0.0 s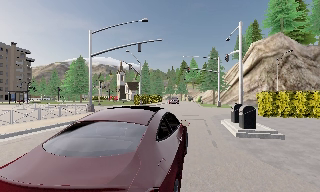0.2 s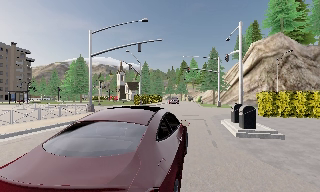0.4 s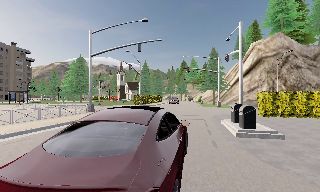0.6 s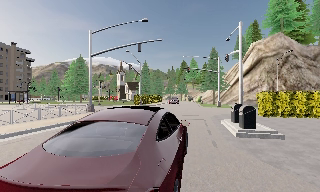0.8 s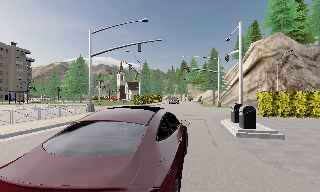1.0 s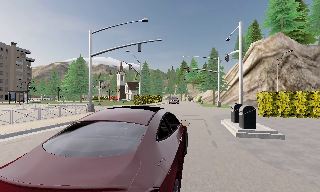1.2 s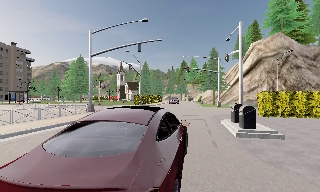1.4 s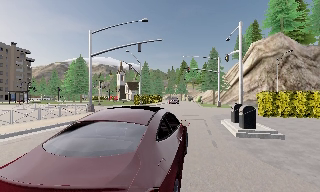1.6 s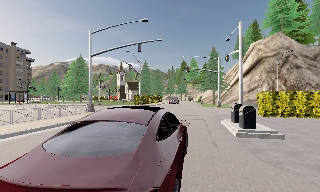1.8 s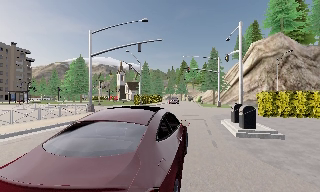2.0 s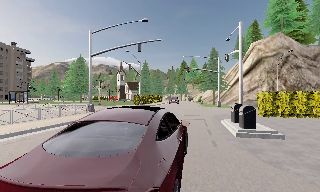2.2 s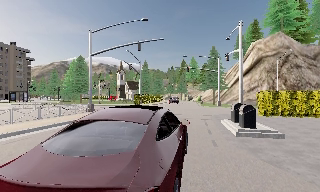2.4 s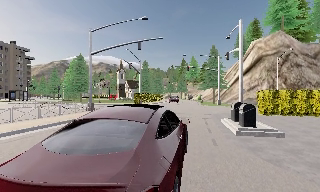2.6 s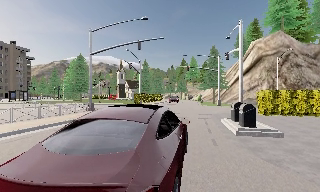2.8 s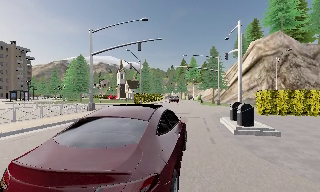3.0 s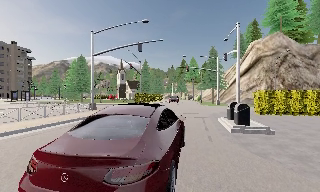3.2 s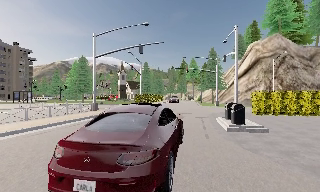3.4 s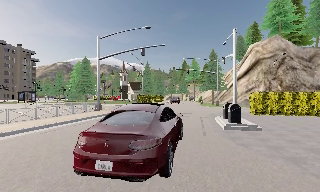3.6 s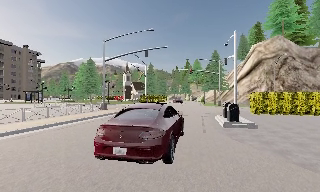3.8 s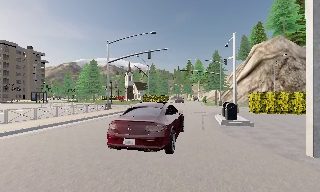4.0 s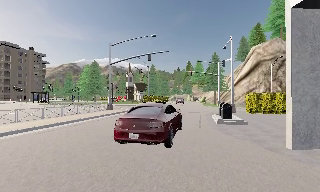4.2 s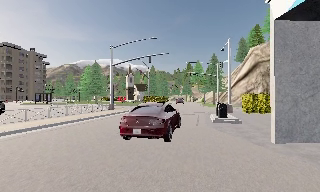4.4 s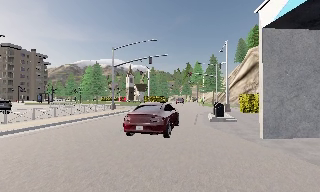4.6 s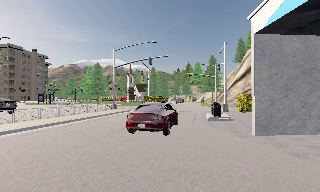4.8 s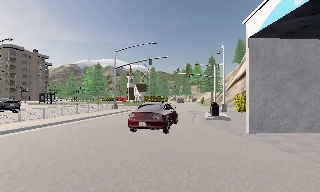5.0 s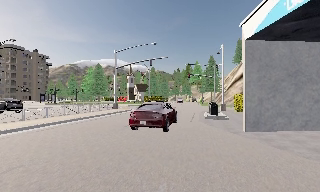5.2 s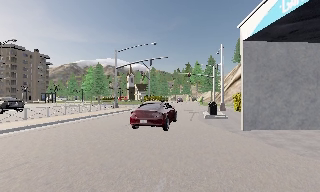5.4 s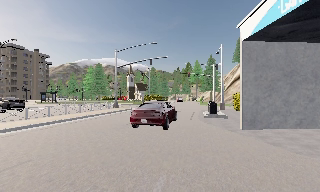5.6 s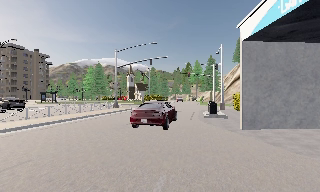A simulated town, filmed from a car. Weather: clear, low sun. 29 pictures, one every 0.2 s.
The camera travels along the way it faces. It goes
backward.
0.0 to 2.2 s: The camera keeps its place and its aim.
2.2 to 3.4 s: The camera travels backward, about 1.5 m, so what stands in front gets smaller. It gains speed.
3.4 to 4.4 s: The camera travels backward, about 3 m, so what stands in front gets smaller.
4.4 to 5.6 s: The camera travels backward, about 1.5 m, so what stands in front gets smaller. It loses speed.
The film runs backward here.
